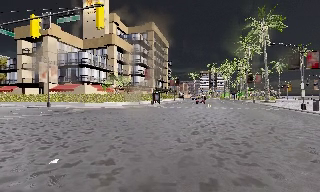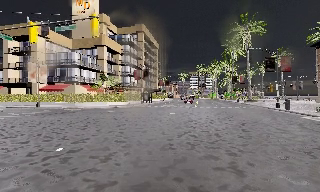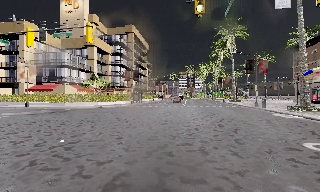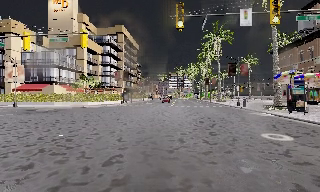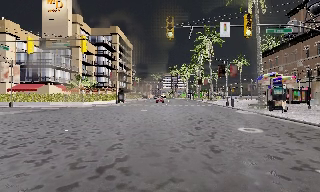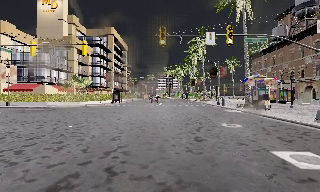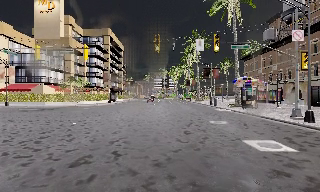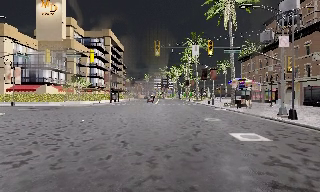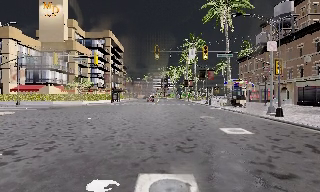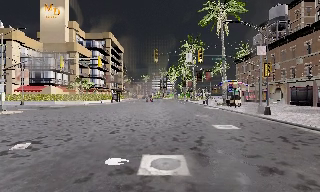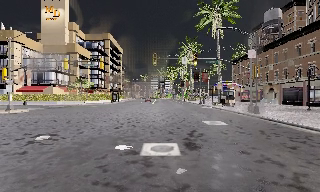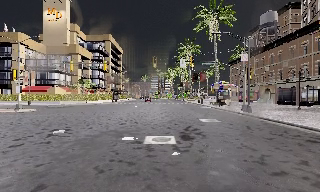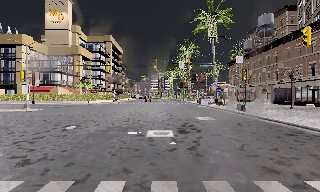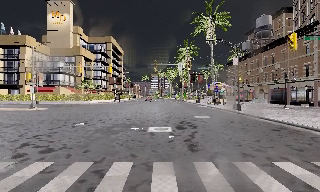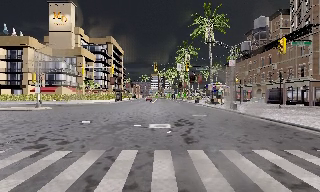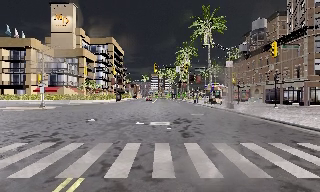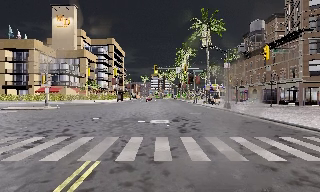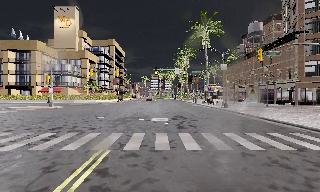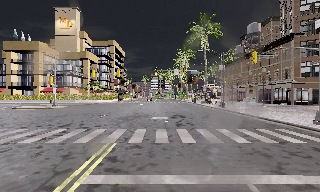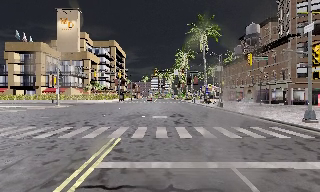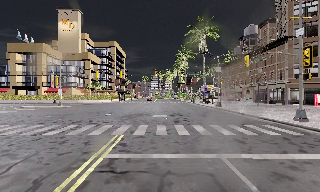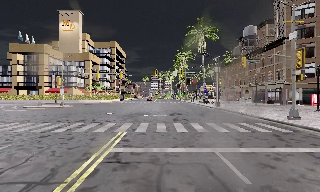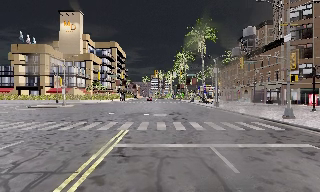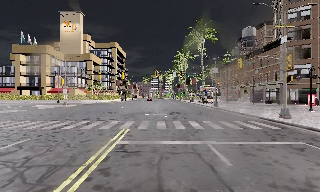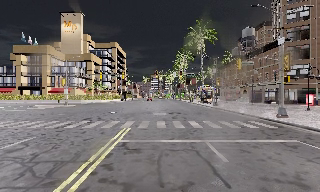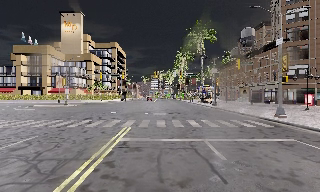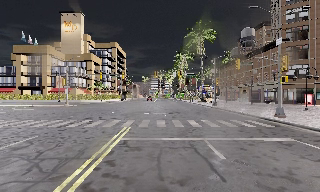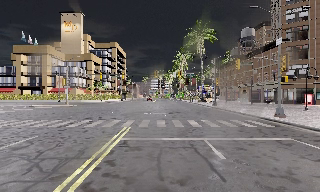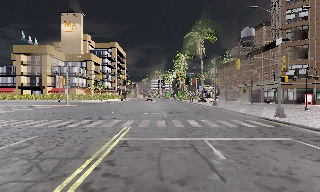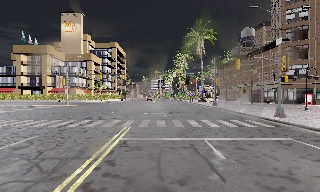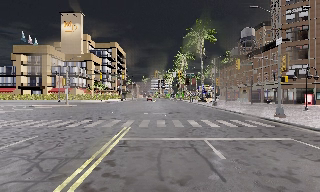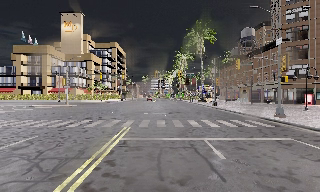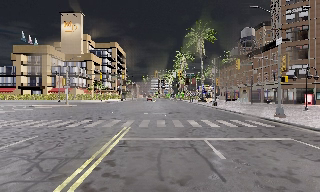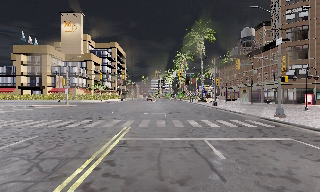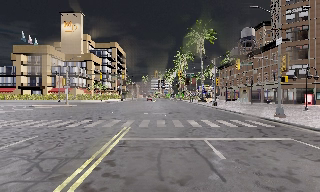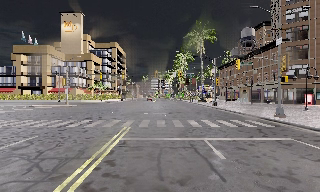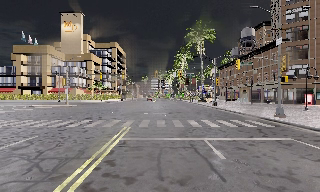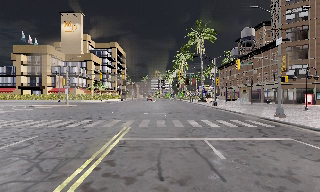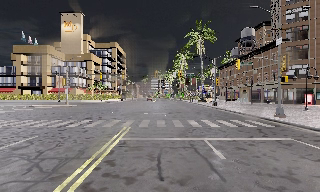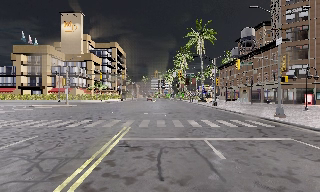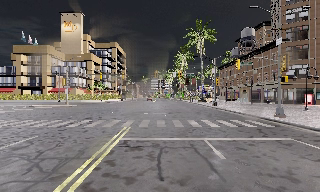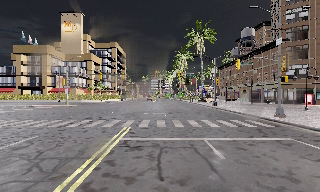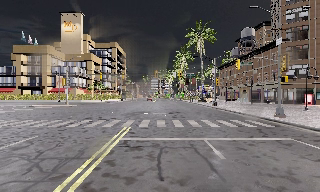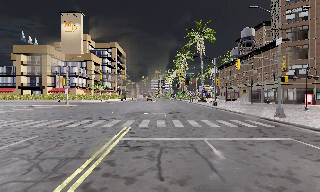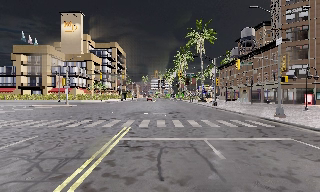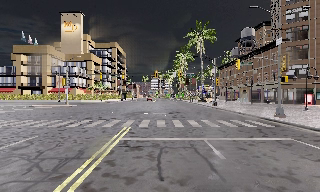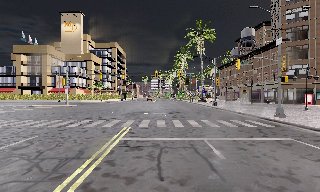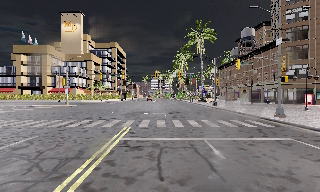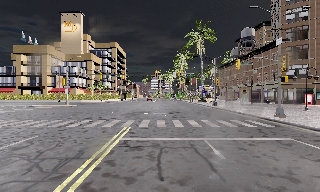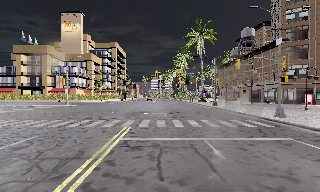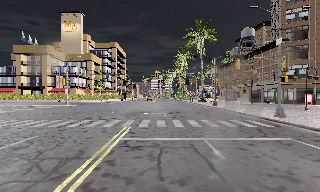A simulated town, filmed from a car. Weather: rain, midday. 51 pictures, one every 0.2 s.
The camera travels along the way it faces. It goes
backward.
0.0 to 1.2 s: The camera swings to its right by about 15 degrees, and the scene slides to the left. It travels backward, about 7 m, so what stands in front gets smaller.
1.2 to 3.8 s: The camera travels backward, about 13 m, so what stands in front gets smaller.
3.8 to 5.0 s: The camera travels backward, about 2.5 m, so what stands in front gets smaller. It loses speed.
5.0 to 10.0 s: The camera keeps its place and its aim.
The film runs backward here.
